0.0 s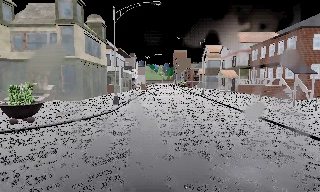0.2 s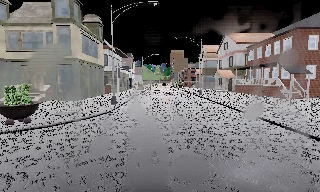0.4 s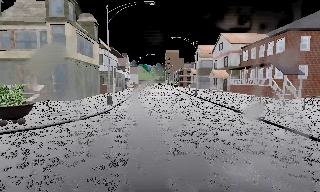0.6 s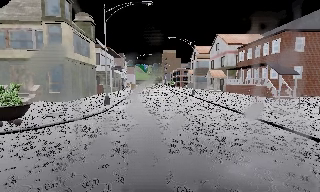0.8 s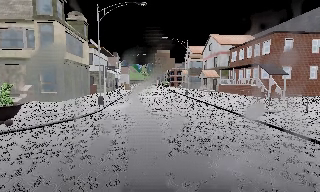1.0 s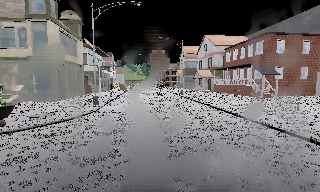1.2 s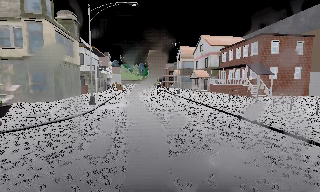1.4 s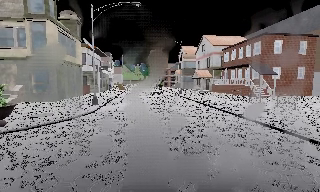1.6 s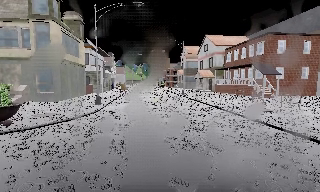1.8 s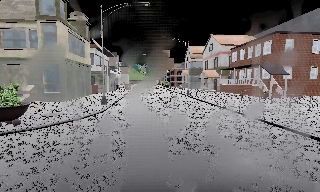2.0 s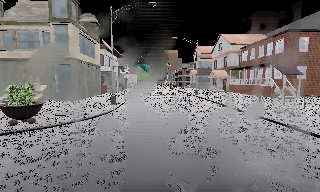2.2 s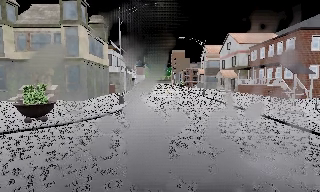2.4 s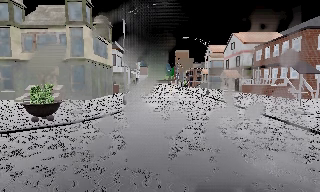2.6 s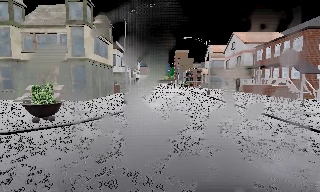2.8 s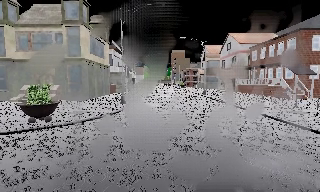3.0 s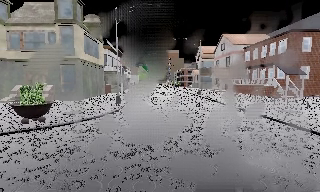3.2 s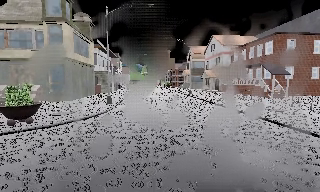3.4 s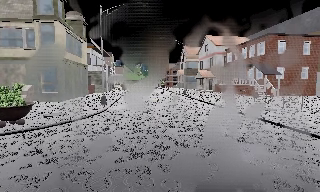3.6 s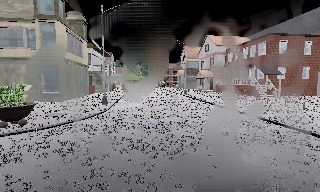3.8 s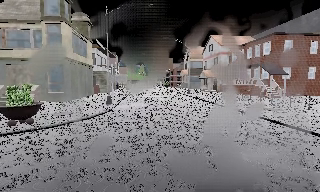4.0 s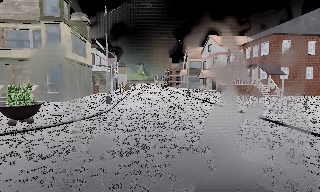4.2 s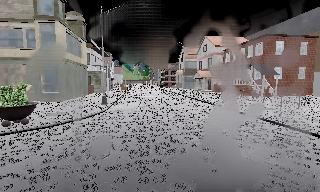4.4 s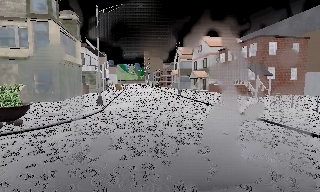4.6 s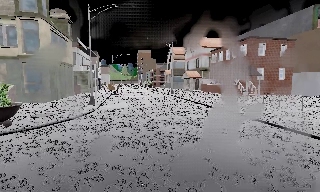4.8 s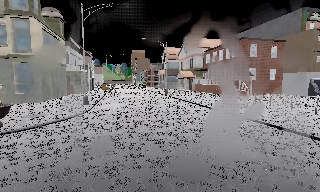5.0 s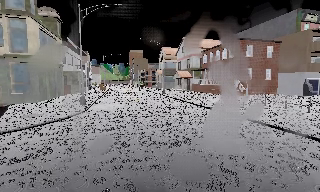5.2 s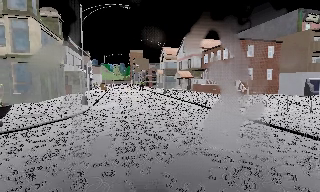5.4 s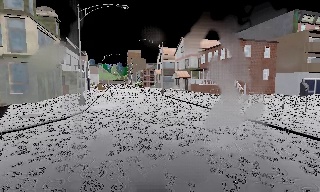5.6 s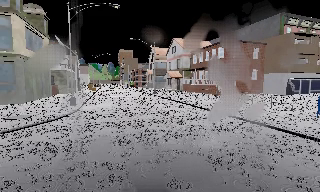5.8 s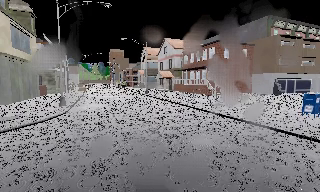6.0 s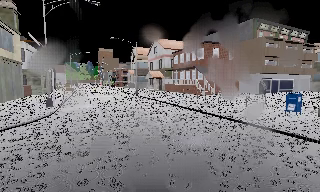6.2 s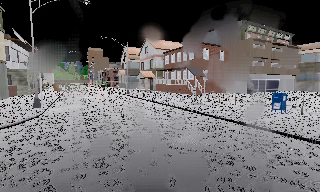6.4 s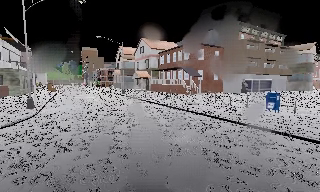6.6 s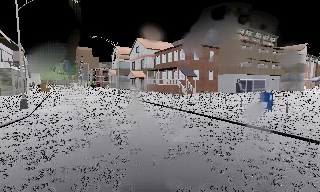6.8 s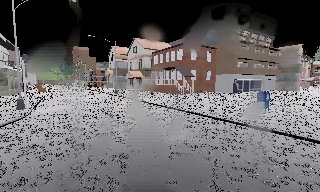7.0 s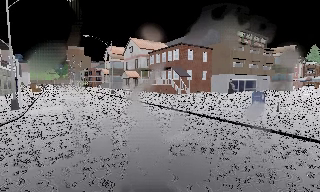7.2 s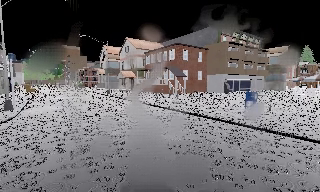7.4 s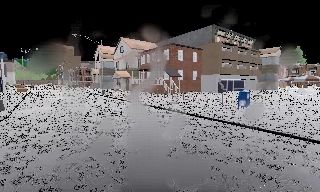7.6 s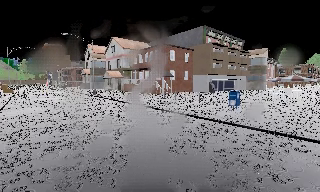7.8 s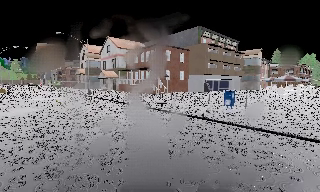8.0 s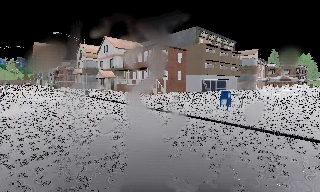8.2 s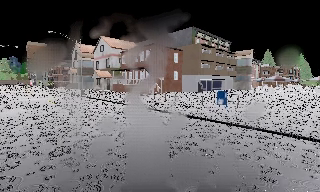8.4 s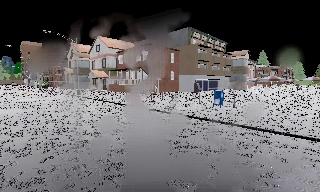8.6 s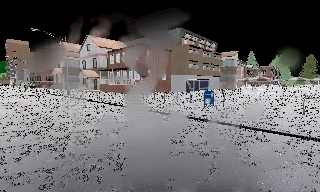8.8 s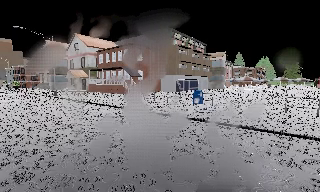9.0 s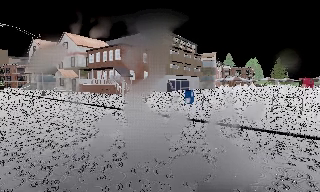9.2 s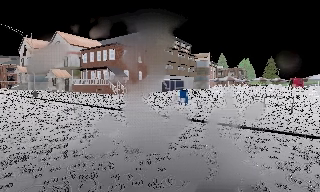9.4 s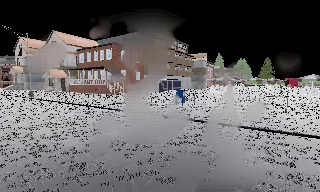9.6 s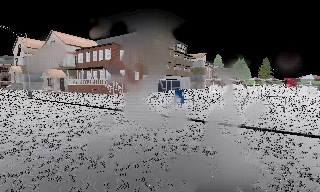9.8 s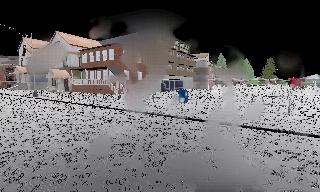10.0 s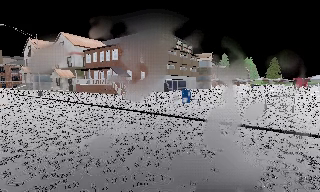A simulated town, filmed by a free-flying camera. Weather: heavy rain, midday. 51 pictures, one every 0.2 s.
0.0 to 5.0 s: The scene slides to the left, as the camera pans about 15 degrees to its right. It travels to its left and backward, about 1.5 m.
5.0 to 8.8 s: The scene slides to the left, as the camera pans about 35 degrees to its right. It travels backward, about 1 m.
8.8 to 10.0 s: The camera shifts only a little, or ends up much as it began.
The film runs backward here.
